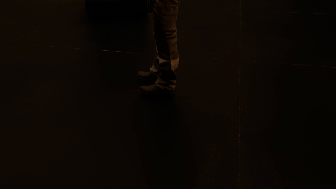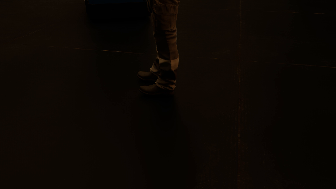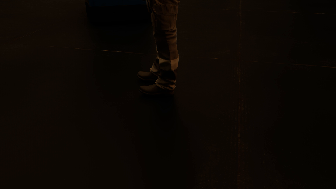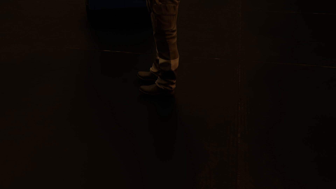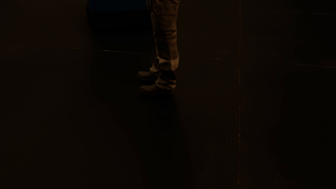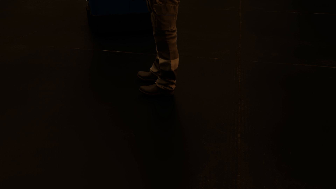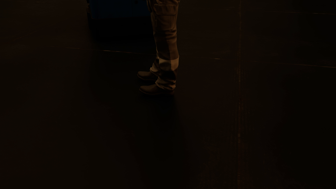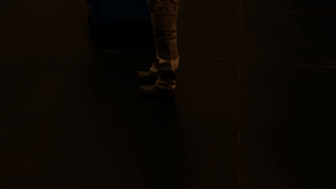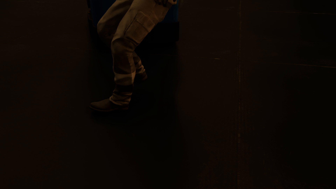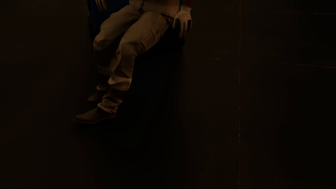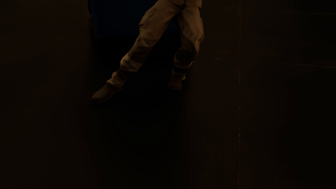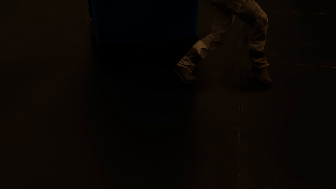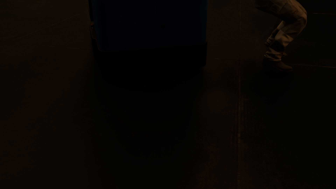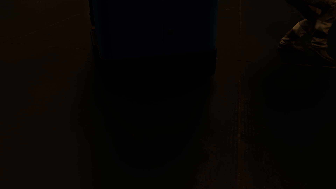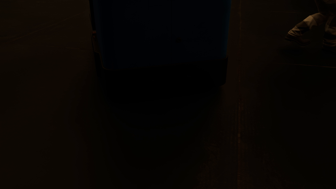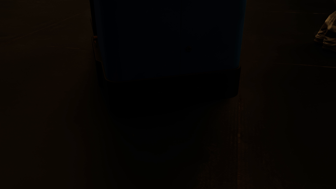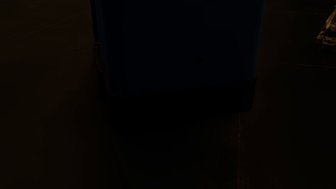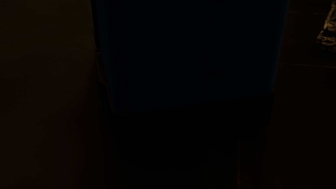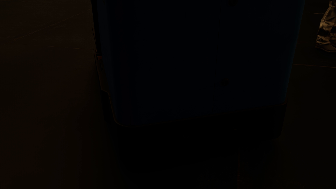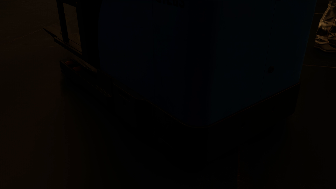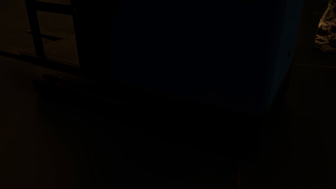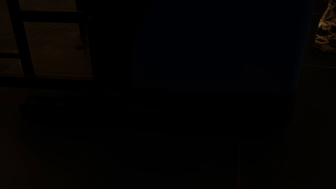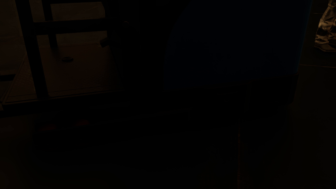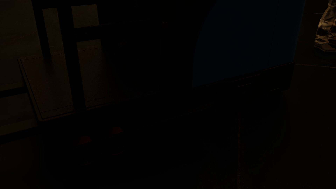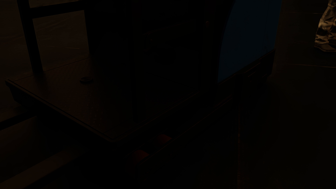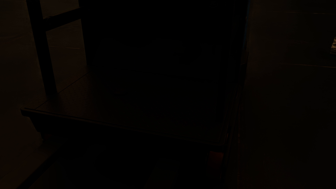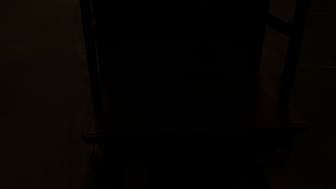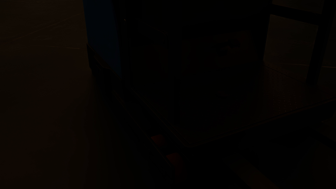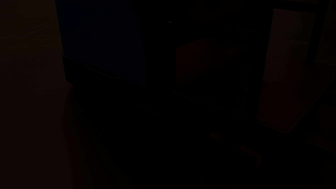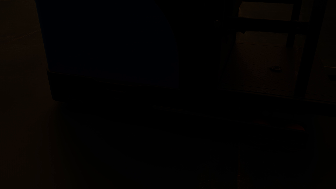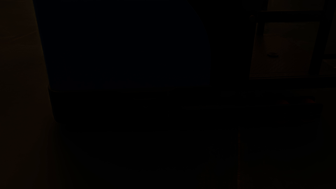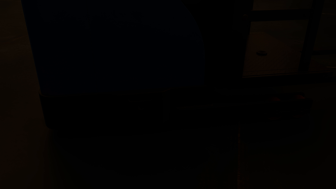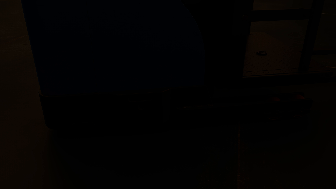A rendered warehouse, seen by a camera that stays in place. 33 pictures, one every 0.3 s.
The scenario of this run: Near miss between a forklift and a person.
